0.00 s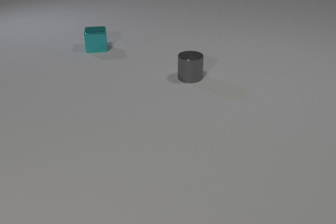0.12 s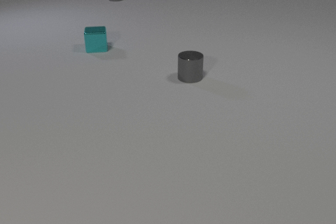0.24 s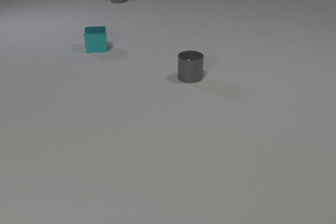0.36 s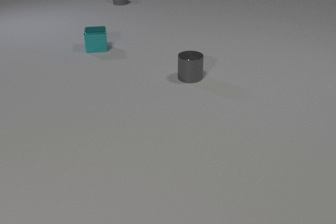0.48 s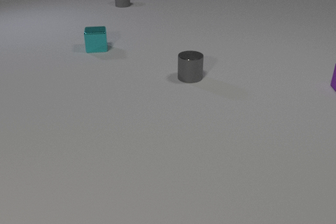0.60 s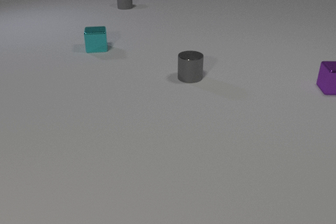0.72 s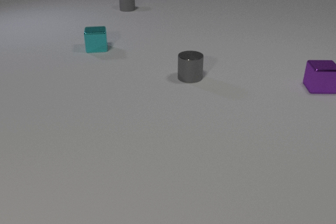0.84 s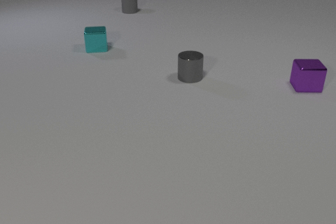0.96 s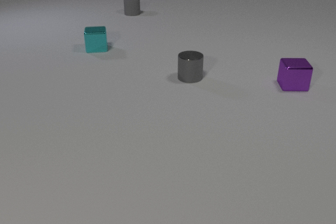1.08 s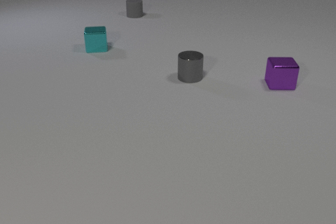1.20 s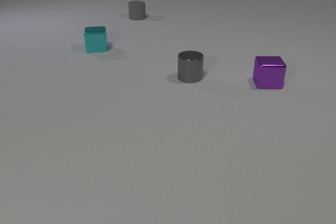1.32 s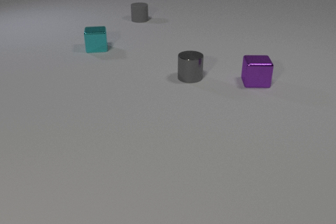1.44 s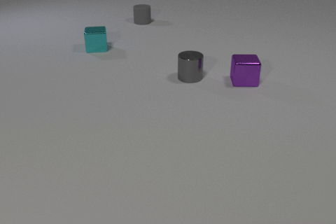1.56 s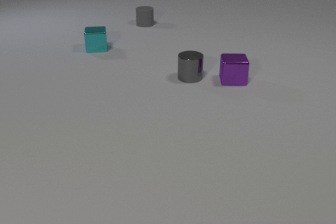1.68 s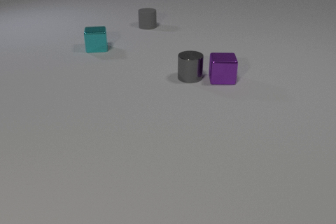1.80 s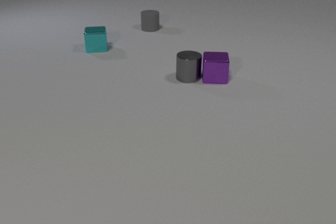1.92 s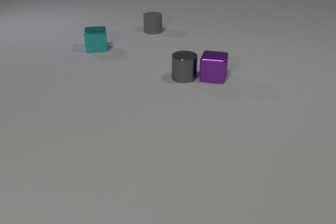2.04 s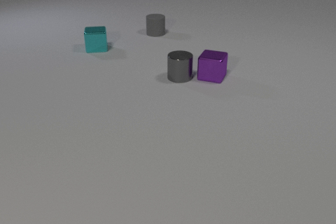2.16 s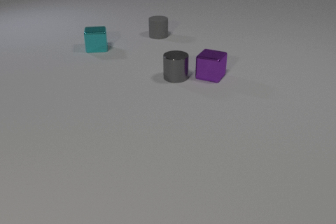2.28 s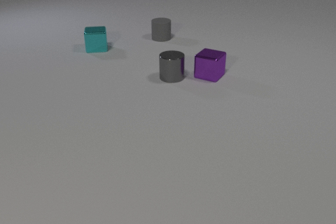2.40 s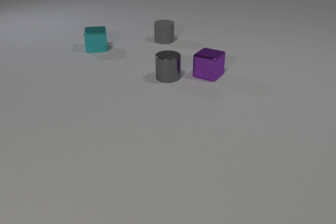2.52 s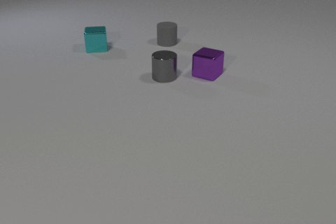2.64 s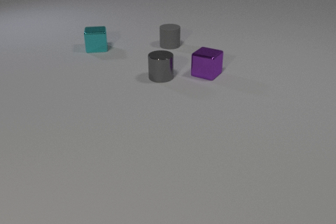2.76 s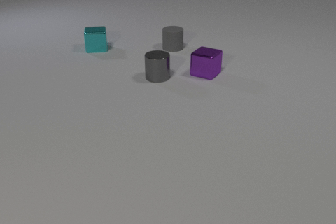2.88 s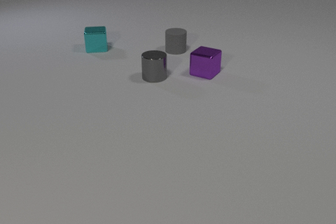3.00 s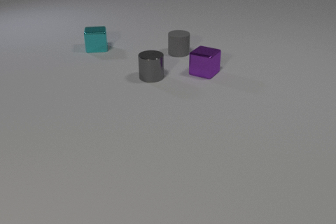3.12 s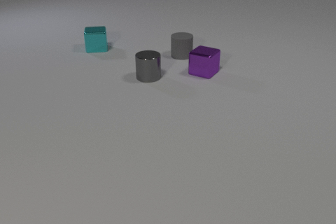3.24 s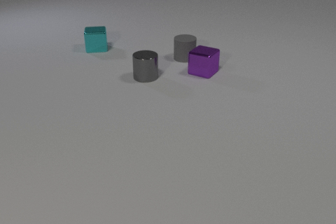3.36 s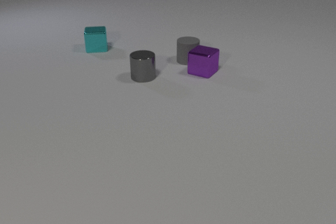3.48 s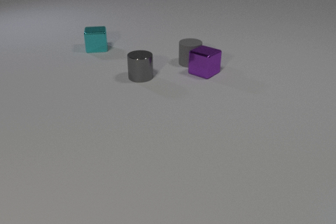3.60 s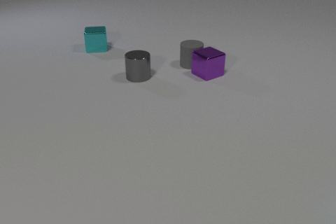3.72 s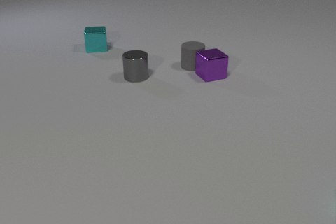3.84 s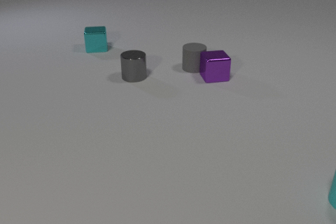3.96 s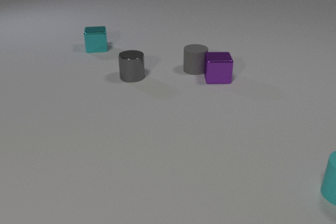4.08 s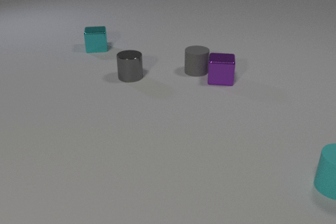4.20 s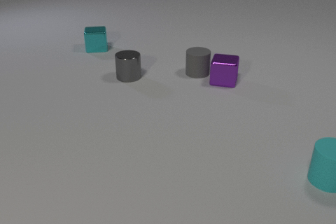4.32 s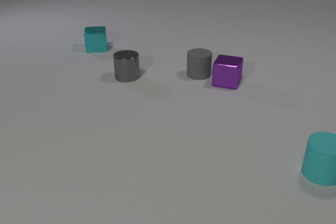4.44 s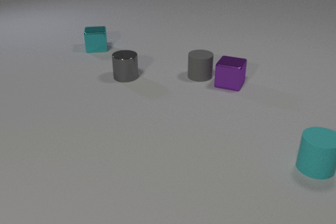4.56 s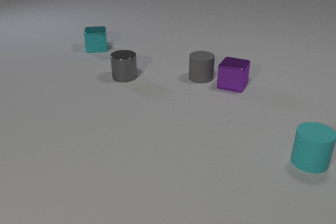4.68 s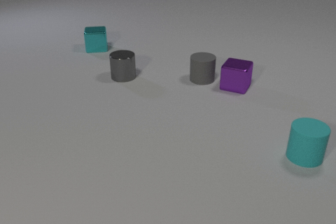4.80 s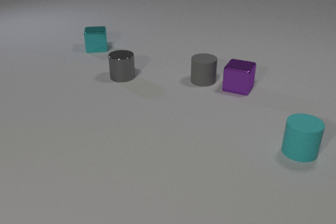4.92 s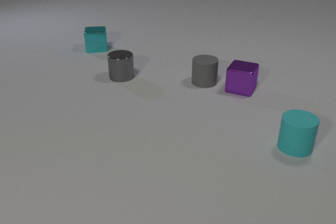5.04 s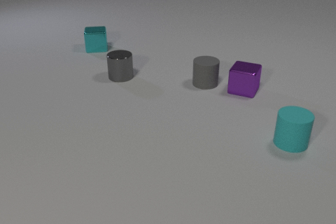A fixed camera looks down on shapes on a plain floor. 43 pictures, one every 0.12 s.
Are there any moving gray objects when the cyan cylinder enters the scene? yes.
What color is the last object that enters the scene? cyan.
What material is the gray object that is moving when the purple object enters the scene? rubber.
0.00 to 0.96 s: The purple metal cube comes in at the right edge, slides to the left. The gray rubber cylinder slides toward the camera.
0.96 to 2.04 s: The purple metal cube slides to the left. The gray metal cylinder slides to the left. The gray rubber cylinder slides toward the camera. The purple metal cube and the gray metal cylinder collide.
2.04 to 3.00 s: The purple metal cube slides away from the camera and to the left. The gray metal cylinder slides to the left. The gray rubber cylinder slides toward the camera and to the right.
3.00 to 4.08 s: The purple metal cube slides to the right and toward the camera, spins clockwise seen from above by about 75 degrees, its near face sliding to the left. The gray metal cylinder slides to the left. The gray rubber cylinder slides toward the camera. The cyan rubber cylinder comes in at the right edge, slides away from the camera and to the left. The purple metal cube and the gray rubber cylinder collide.
4.08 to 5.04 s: The purple metal cube slides to the right and toward the camera. The gray metal cylinder slides to the left. The gray rubber cylinder slides toward the camera. The cyan rubber cylinder slides away from the camera and to the left.
